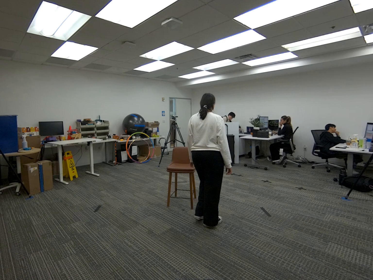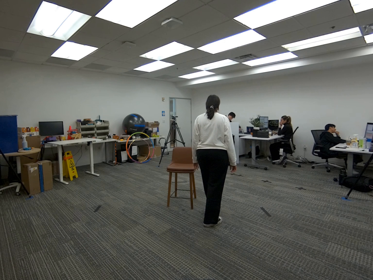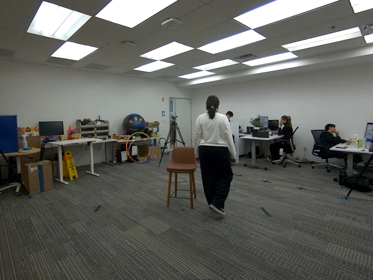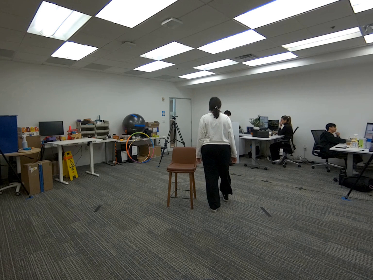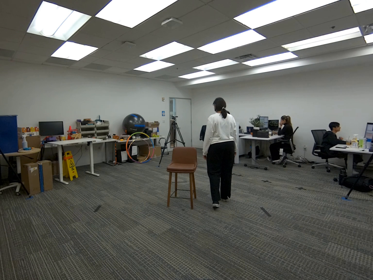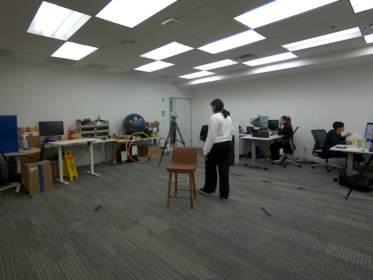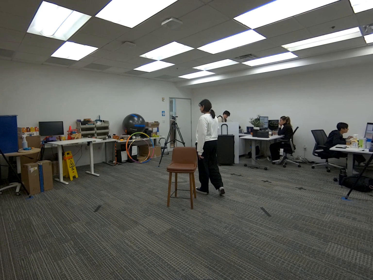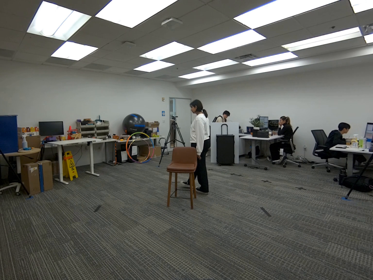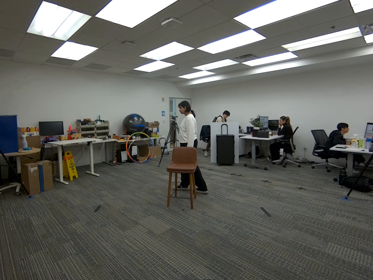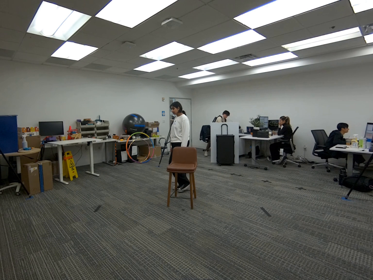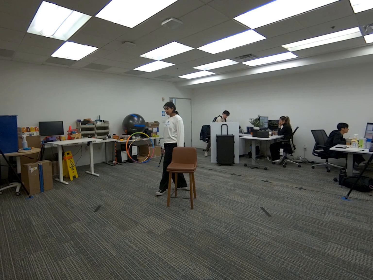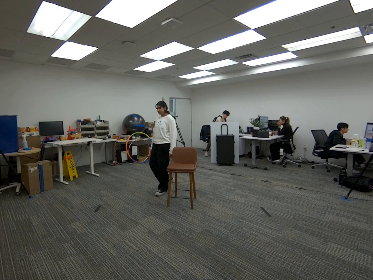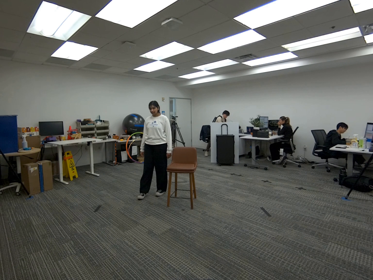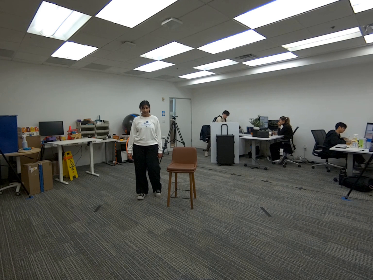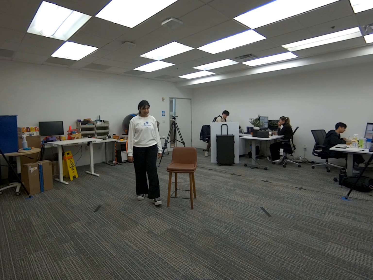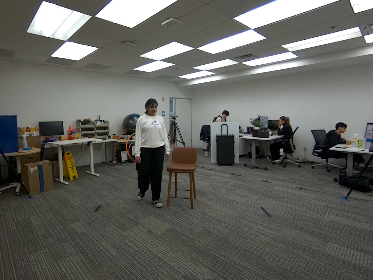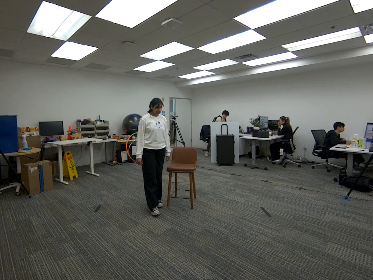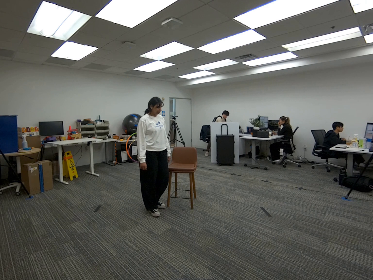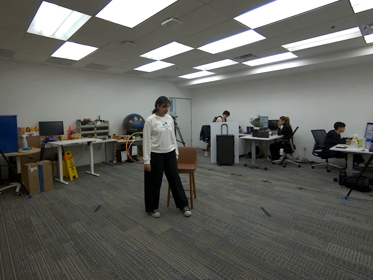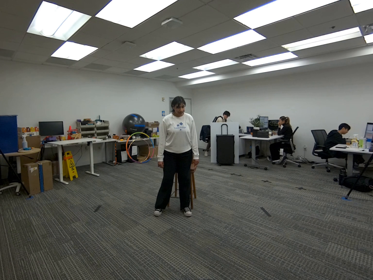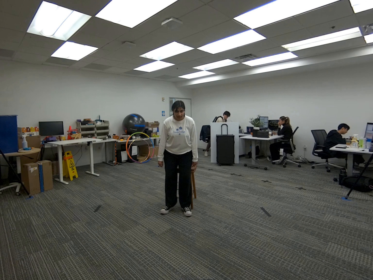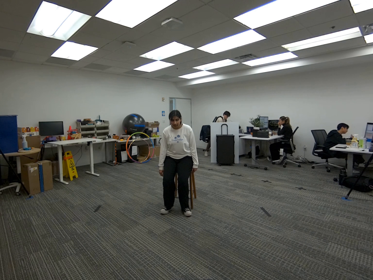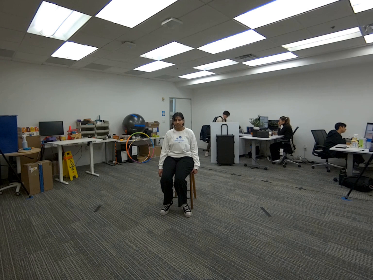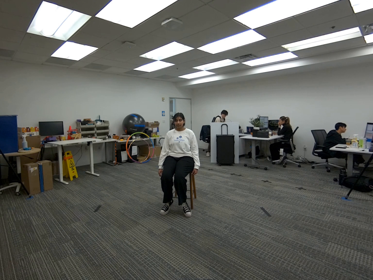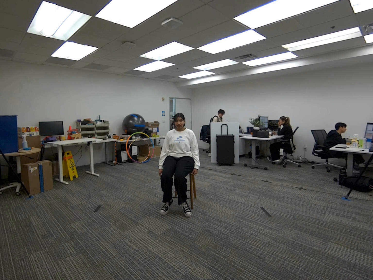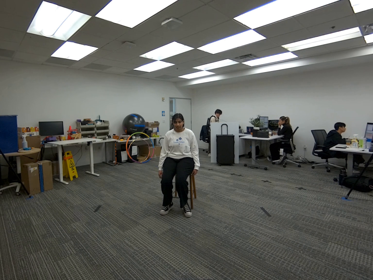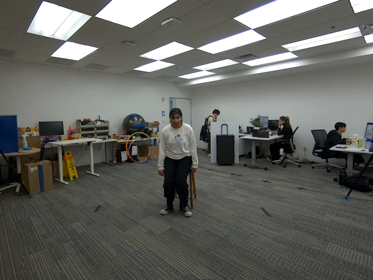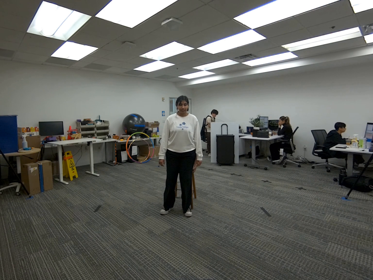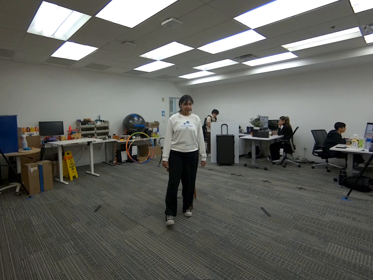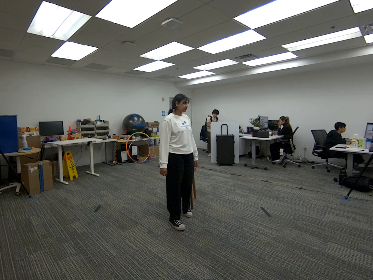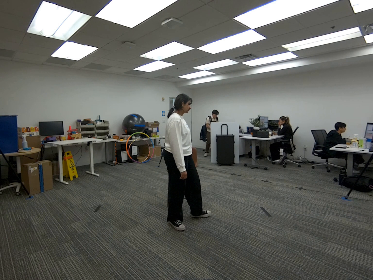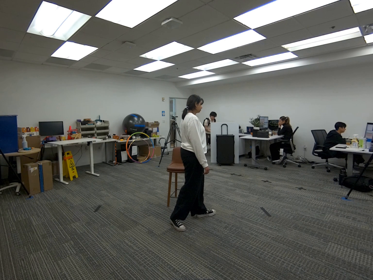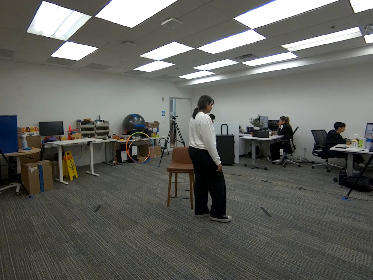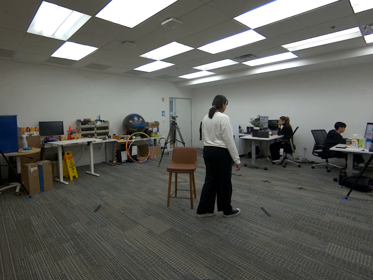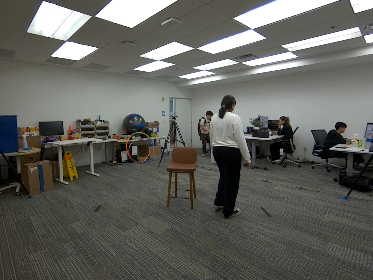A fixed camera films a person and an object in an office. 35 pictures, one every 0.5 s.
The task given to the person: Walk over to the tall bar stool and sit down and stand up.
